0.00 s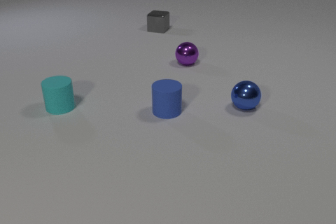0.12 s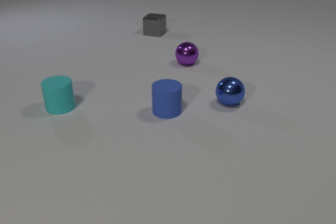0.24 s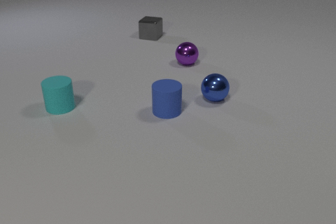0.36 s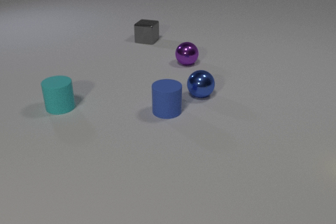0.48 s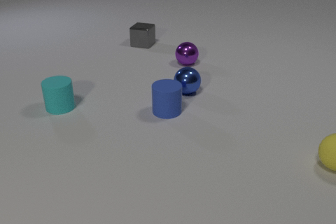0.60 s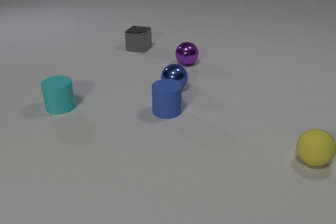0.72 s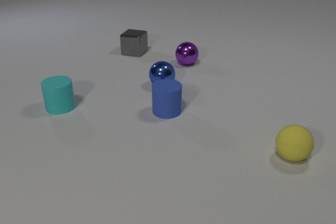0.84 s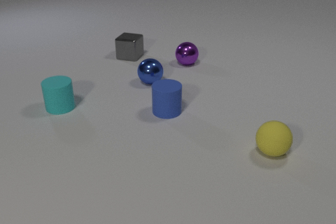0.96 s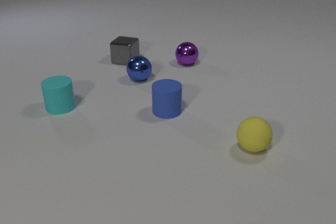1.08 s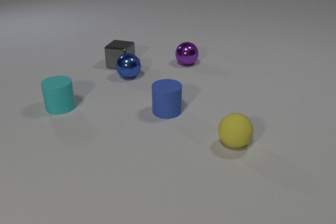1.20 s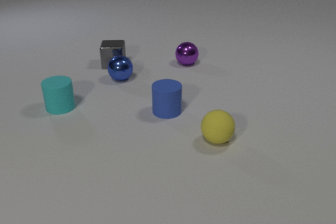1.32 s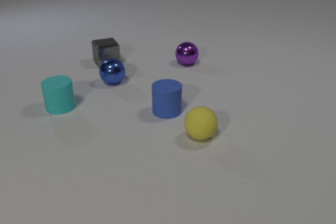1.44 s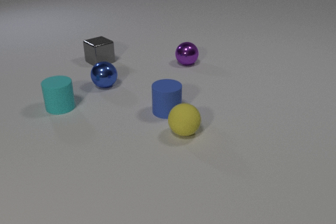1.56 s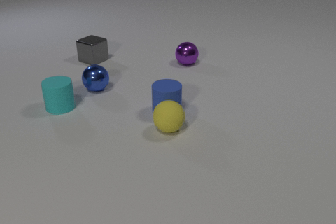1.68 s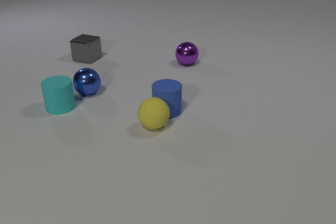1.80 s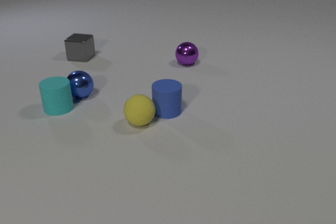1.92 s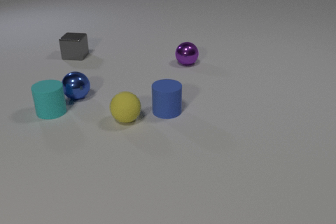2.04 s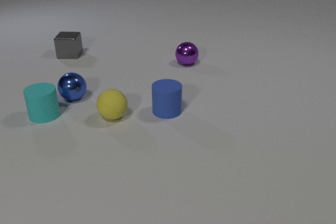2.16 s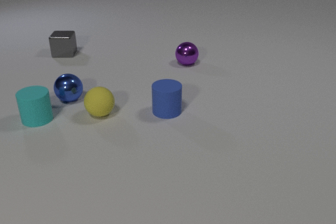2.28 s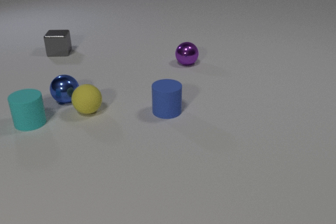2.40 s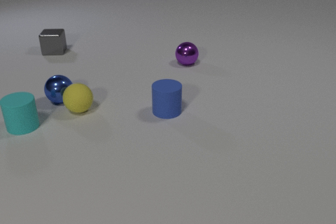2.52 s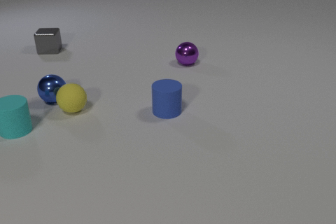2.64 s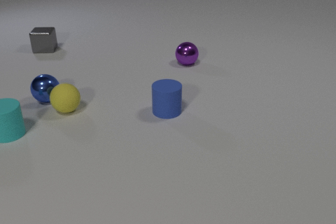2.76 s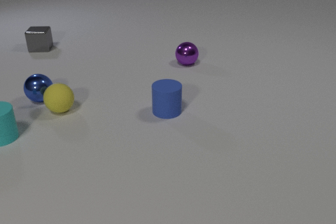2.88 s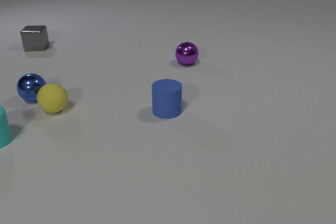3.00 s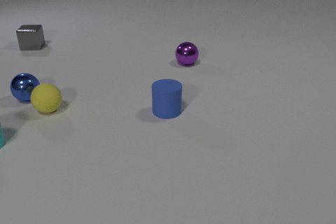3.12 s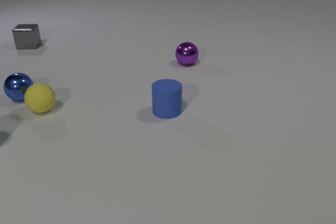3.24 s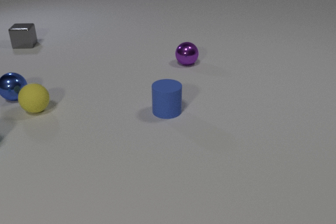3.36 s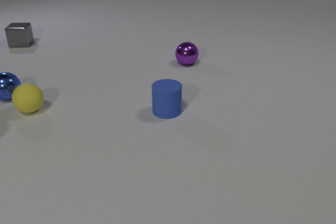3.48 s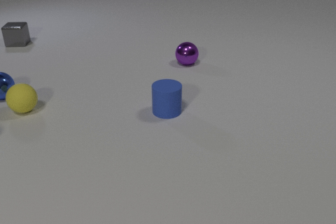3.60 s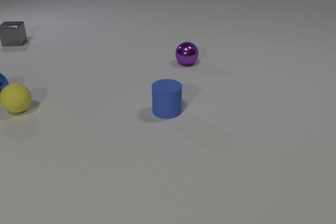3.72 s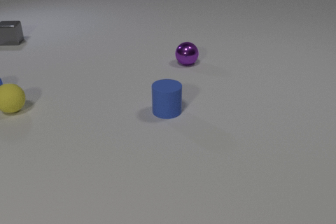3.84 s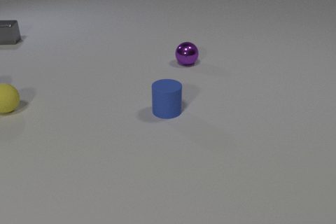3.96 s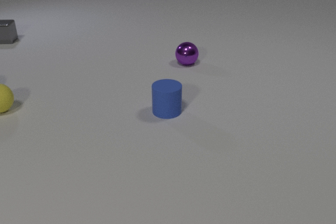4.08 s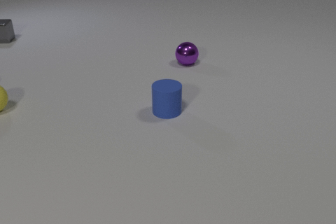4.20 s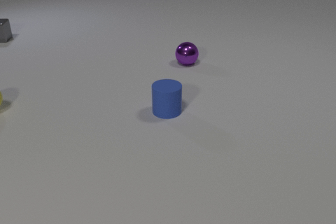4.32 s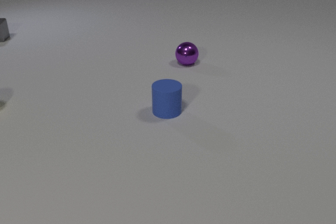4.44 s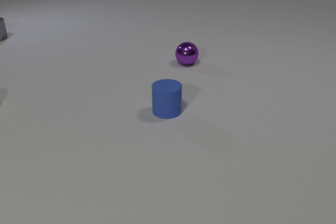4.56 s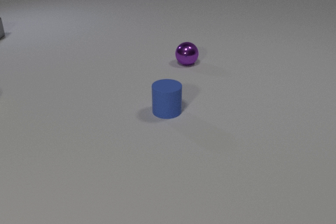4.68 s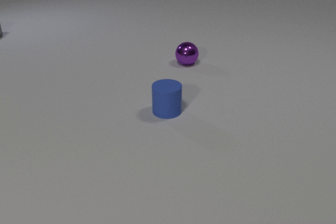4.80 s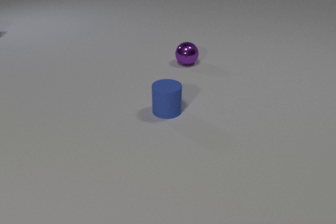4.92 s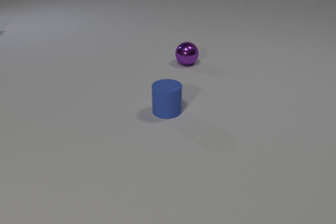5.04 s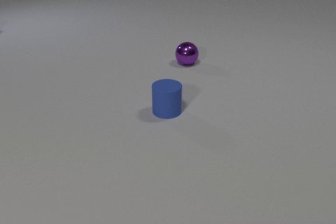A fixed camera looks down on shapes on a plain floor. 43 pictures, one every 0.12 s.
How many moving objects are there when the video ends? 0.
How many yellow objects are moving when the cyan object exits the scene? 1.
How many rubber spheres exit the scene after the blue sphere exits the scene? 1.
0.00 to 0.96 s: The gray metal cube slides toward the camera. The blue metal sphere rolls to the left and away from the camera. The yellow rubber sphere comes in at the right edge, rolls to the left.
0.96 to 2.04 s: The gray metal cube slides to the left and away from the camera, spins counterclockwise seen from above by about 105 degrees, its near face sliding to the right. The blue metal sphere rolls to the left and toward the camera. The cyan rubber cylinder slides to the left and toward the camera. The yellow rubber sphere rolls to the left. The gray metal cube and the blue metal sphere collide. The blue metal sphere and the cyan rubber cylinder collide.
2.04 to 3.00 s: The gray metal cube slides to the left and away from the camera. The blue metal sphere rolls to the left. The cyan rubber cylinder slides to the left and toward the camera. The yellow rubber sphere rolls to the left and away from the camera. The blue metal sphere and the yellow rubber sphere collide.
3.00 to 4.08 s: The gray metal cube slides away from the camera and to the left. The blue metal sphere rolls to the left and away from the camera, leaves at the left edge. The cyan rubber cylinder leaves at the left edge. The yellow rubber sphere rolls to the left.
4.08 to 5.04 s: The gray metal cube slides away from the camera and to the left, leaves at the left edge. The yellow rubber sphere rolls to the left, leaves at the left edge.
